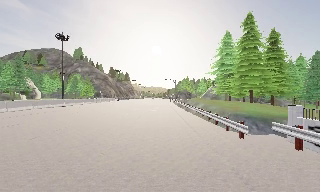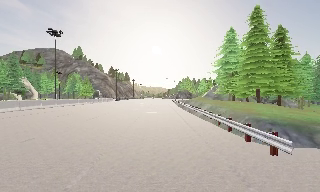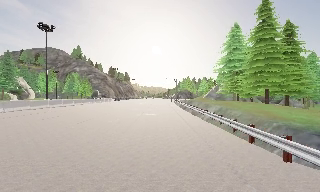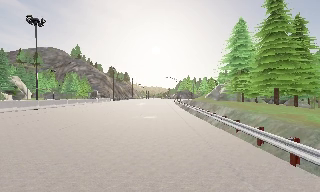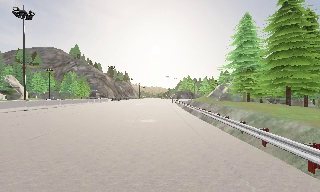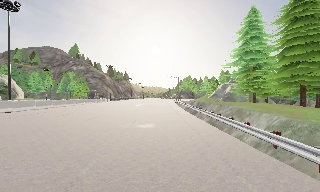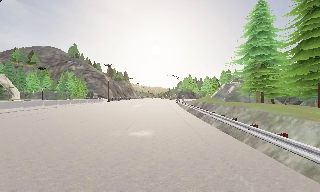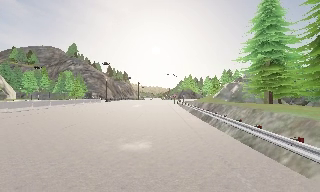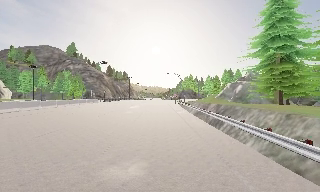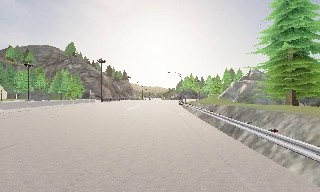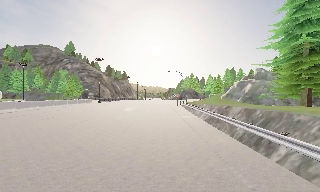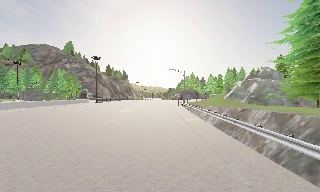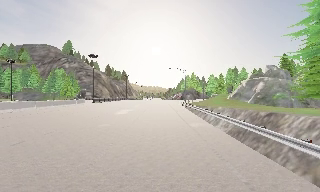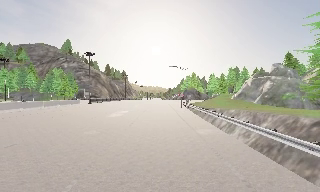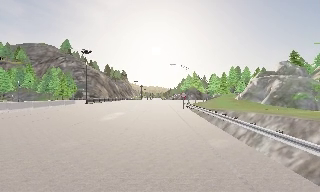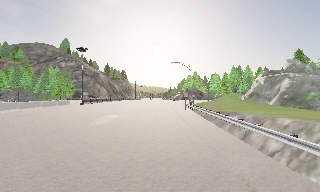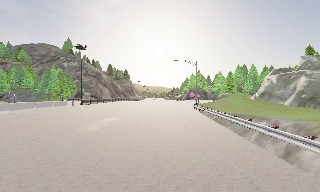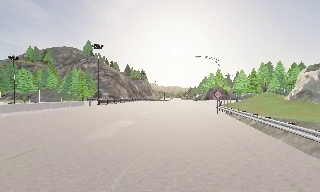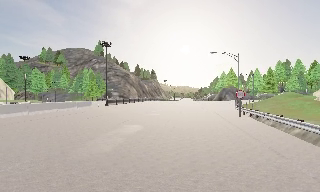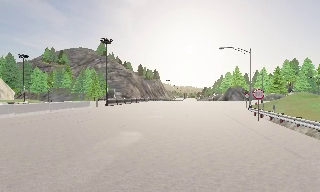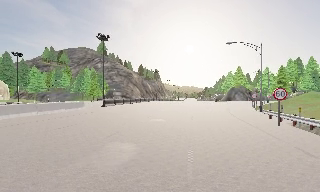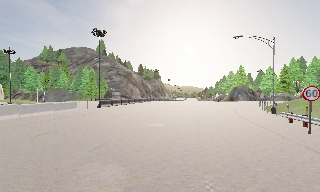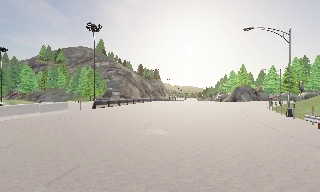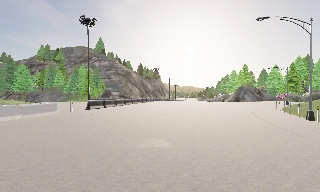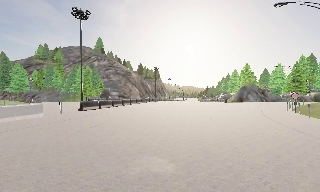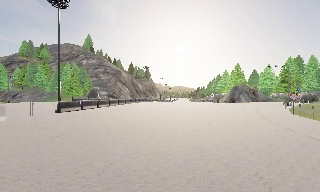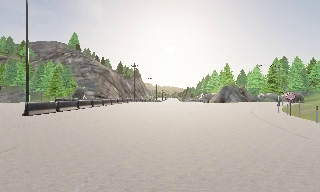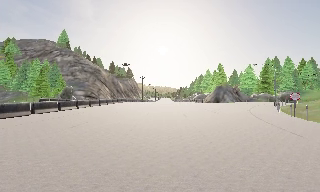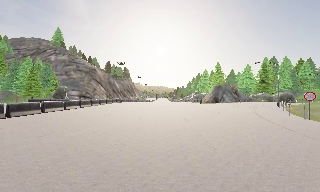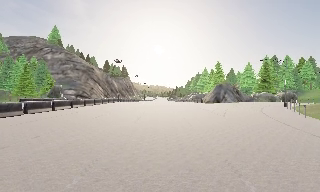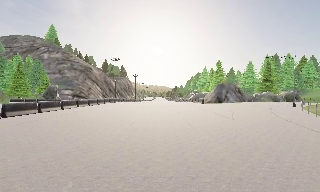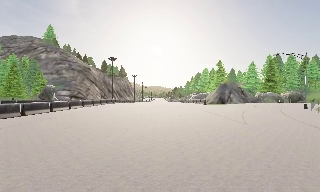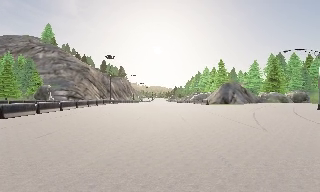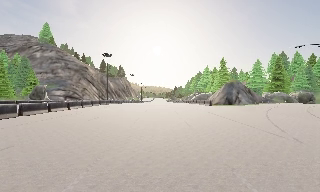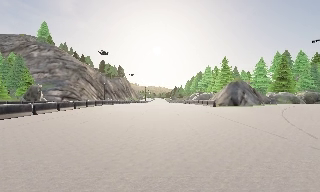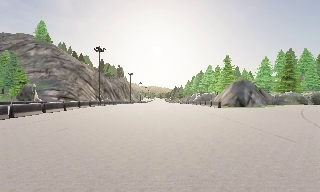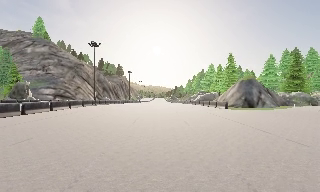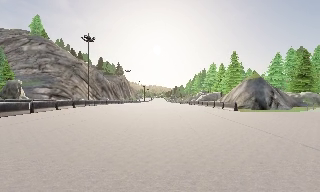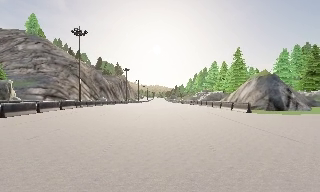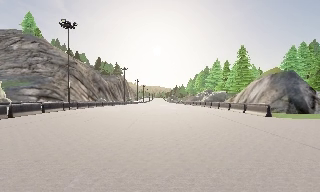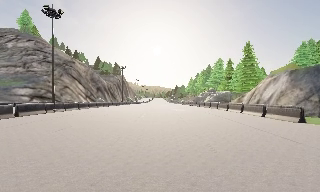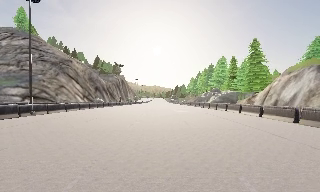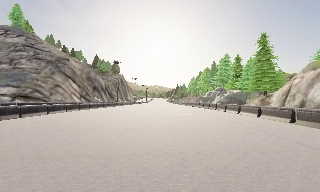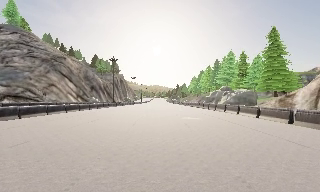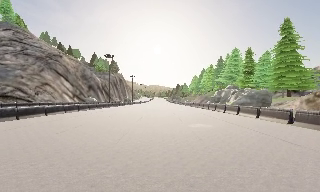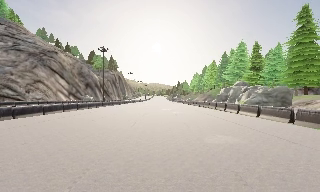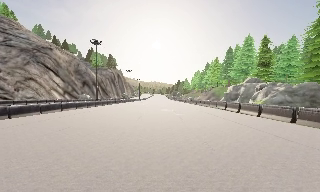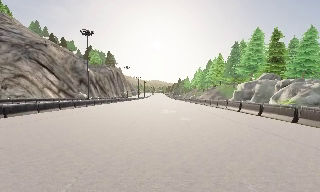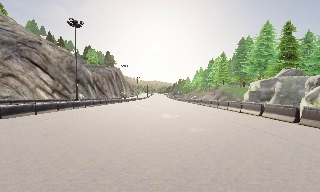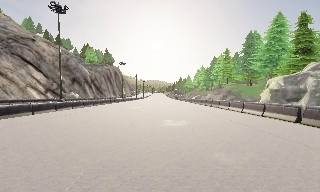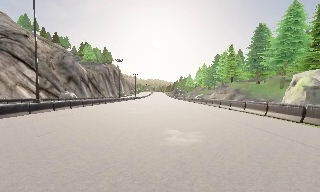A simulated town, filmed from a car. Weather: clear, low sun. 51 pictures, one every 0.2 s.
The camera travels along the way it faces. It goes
forward.
0.0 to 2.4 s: The camera travels forward, about 25 m, so what stands in front looms larger.
2.4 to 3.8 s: The scene slides to the right, as the camera pans about 10 degrees to its left. It travels forward, about 13 m, so what stands in front looms larger.
3.8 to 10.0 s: The camera pans to its right, which is clockwise from overhead, by about 10 degrees. It travels forward, about 85 m, so what stands in front looms larger. It gains speed.
The film runs forward here.
